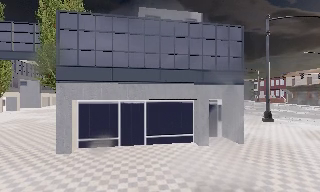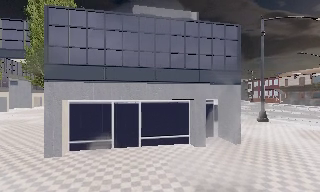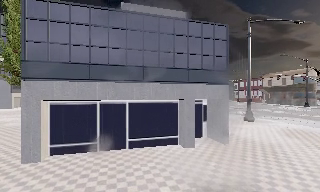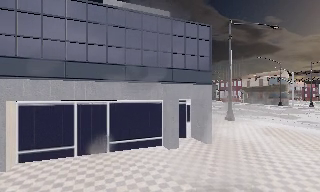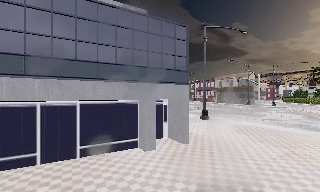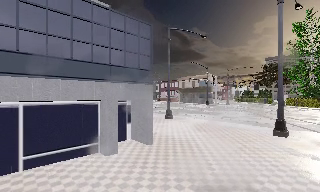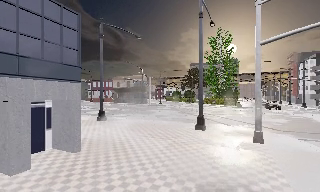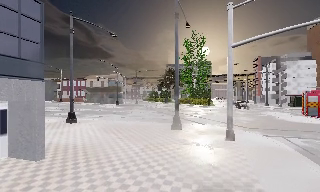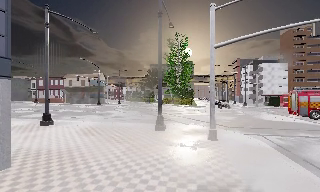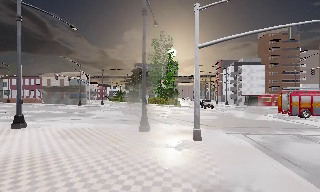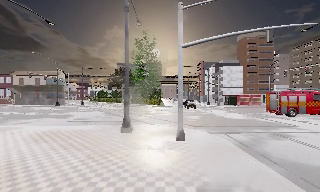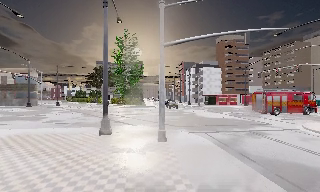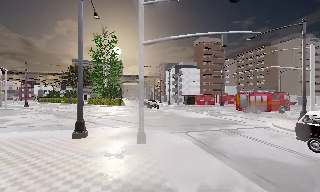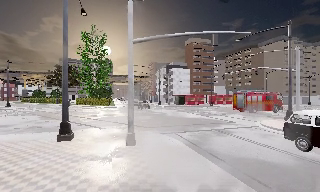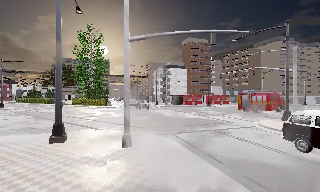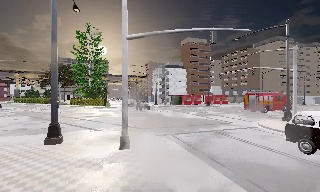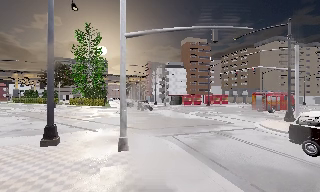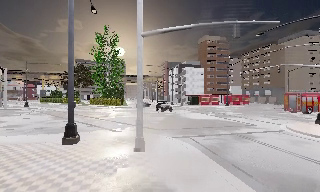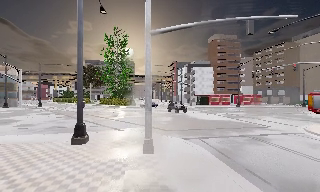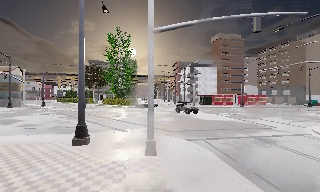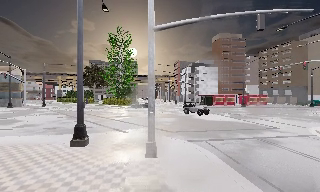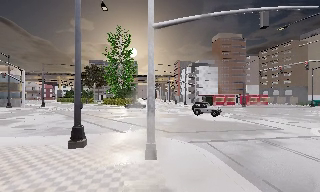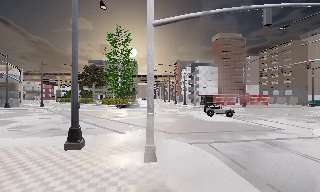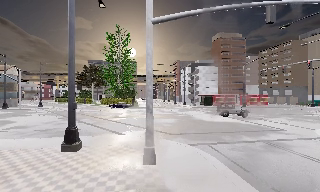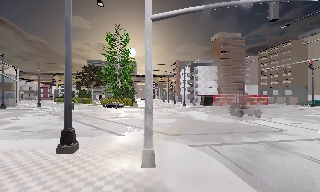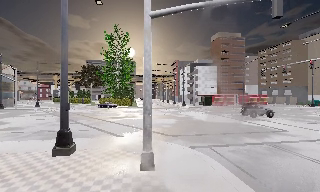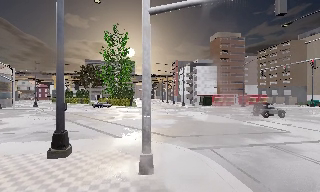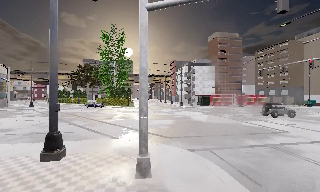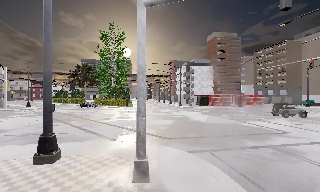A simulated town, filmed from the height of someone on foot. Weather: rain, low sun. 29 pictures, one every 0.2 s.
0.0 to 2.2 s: The camera pans to its right, which is clockwise from overhead, by about 85 degrees. It travels forward, about 3 m.
2.2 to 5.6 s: The camera travels forward, about 4 m, so what stands in front looms larger.
The film runs forward here.
